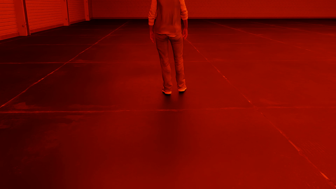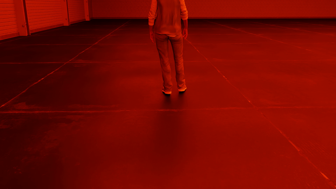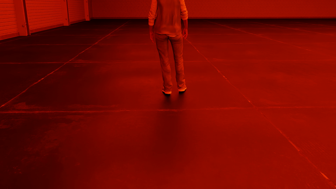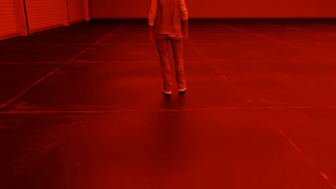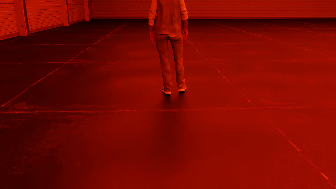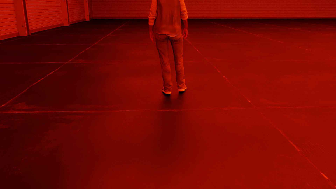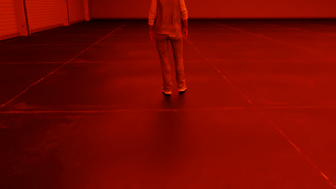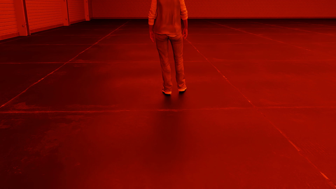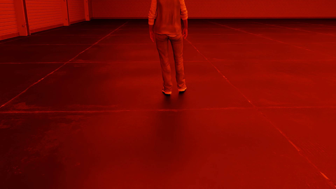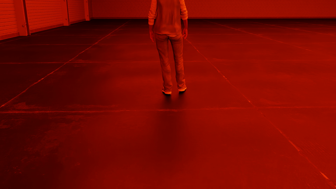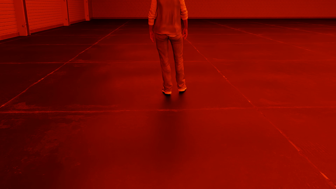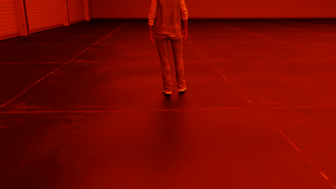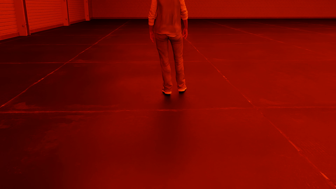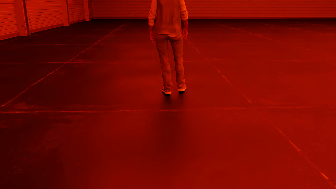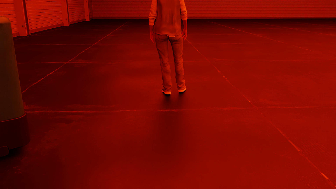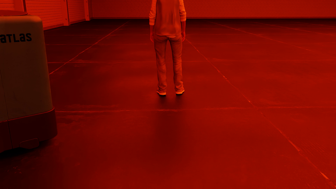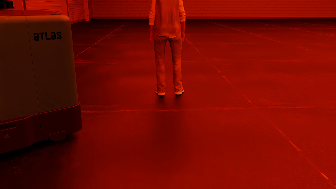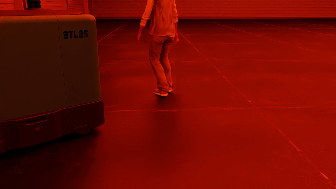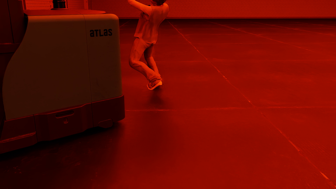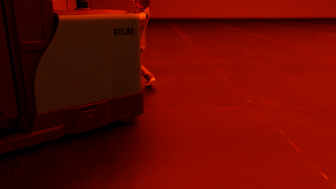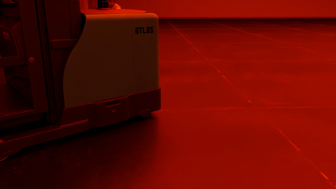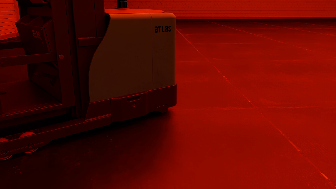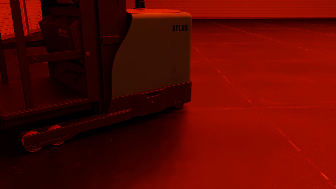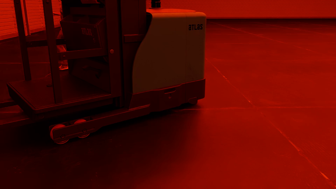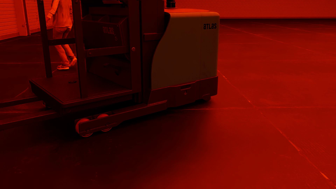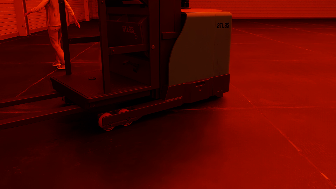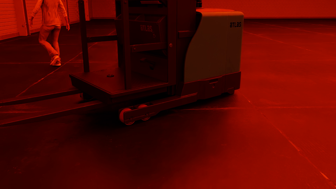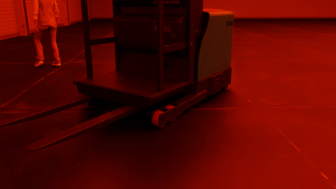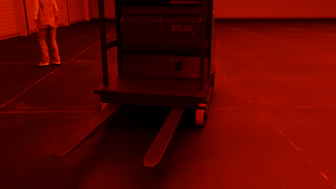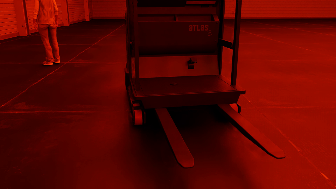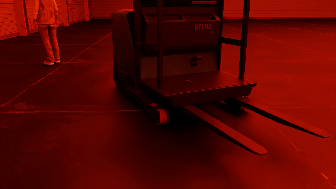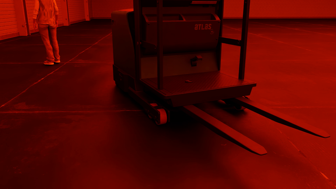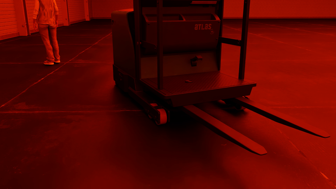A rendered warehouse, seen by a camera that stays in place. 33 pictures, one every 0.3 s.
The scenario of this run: Near miss between a forklift and a person.
